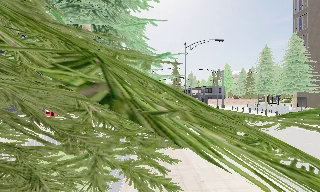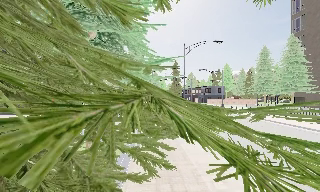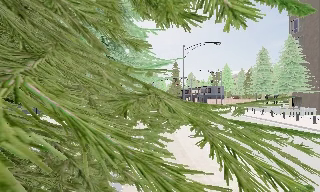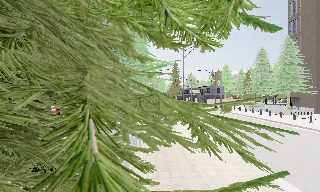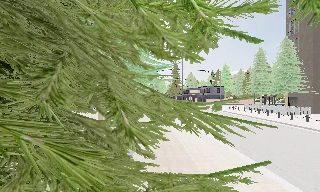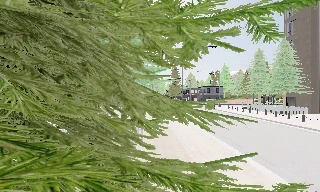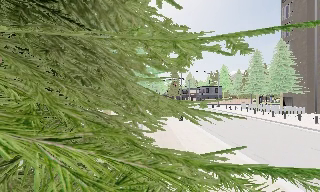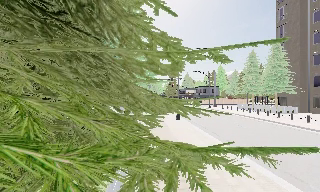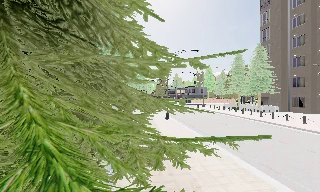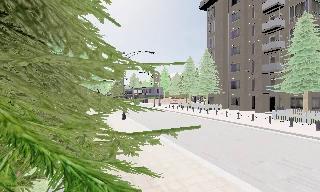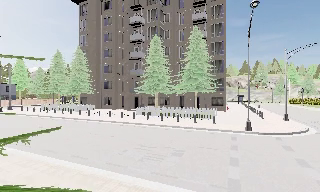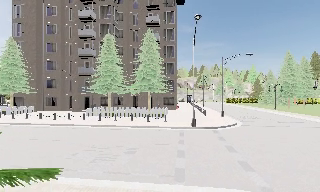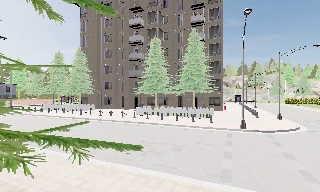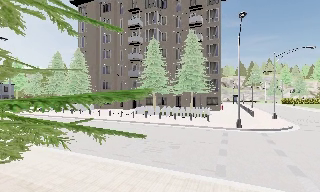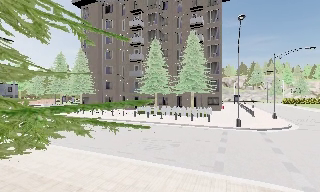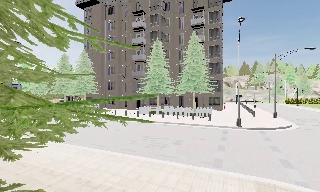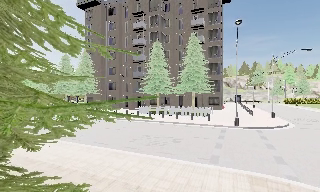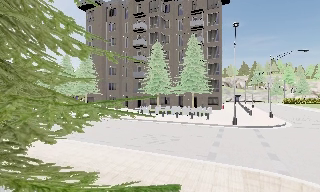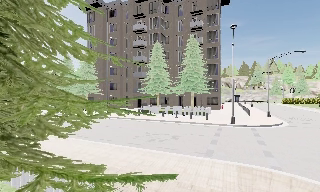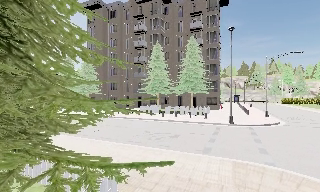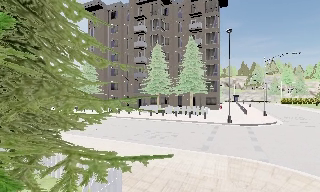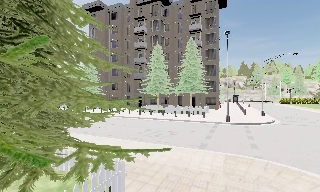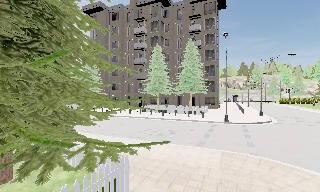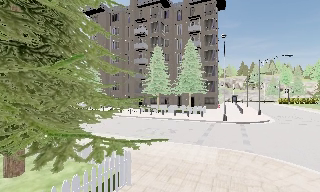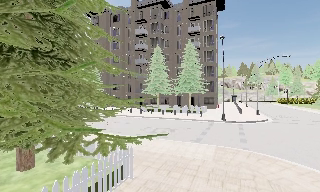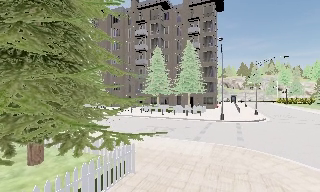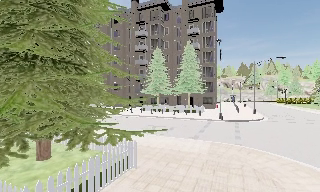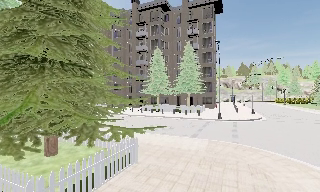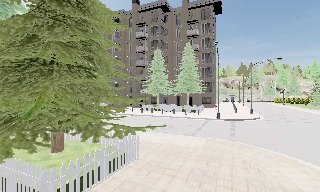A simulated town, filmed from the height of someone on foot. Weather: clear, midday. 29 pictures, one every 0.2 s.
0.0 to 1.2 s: The camera travels backward, about 2 m, so what stands in front gets smaller.
1.2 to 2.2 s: The camera pans to its right, which is clockwise from overhead, by about 80 degrees. It travels backward, about 2 m.
2.2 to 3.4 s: The camera swings to its left by about 15 degrees, and the scene slides to the right. It travels backward, about 2 m, so what stands in front gets smaller.
3.4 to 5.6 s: The camera travels backward, about 4 m, so what stands in front gets smaller.
The film runs backward here.
